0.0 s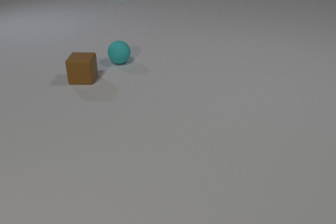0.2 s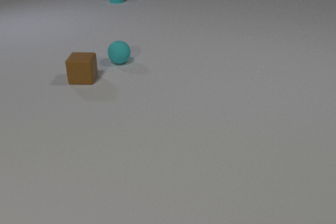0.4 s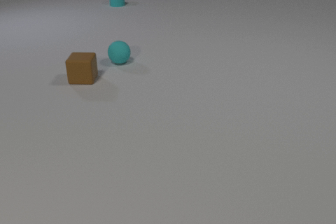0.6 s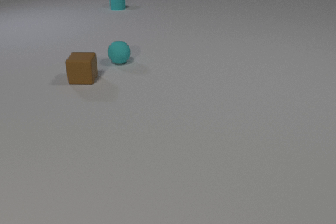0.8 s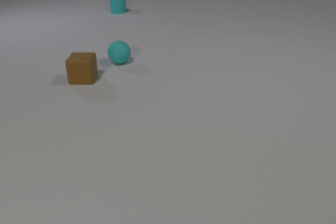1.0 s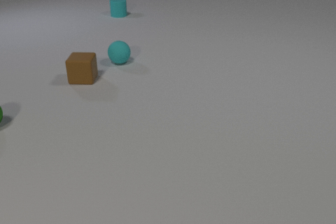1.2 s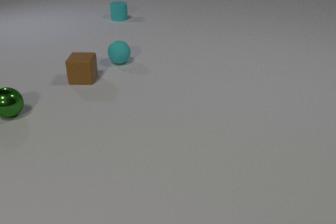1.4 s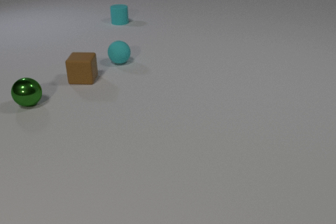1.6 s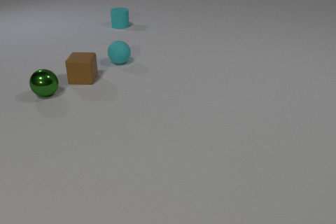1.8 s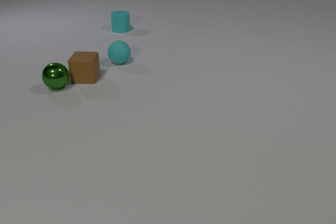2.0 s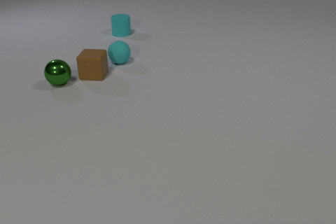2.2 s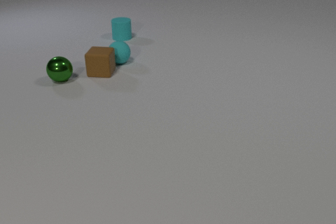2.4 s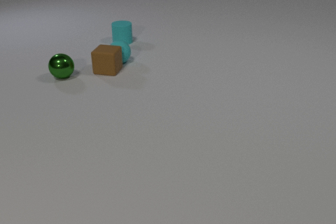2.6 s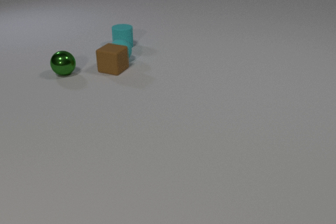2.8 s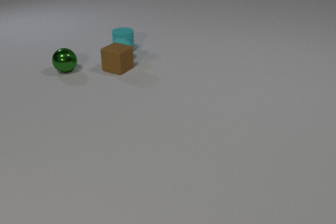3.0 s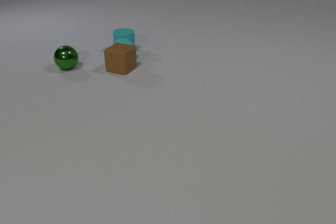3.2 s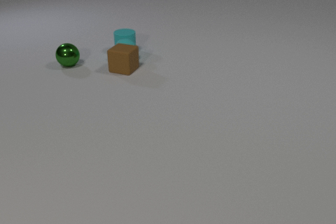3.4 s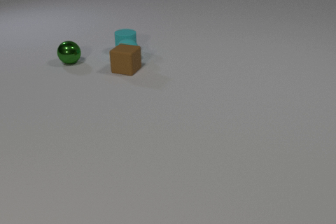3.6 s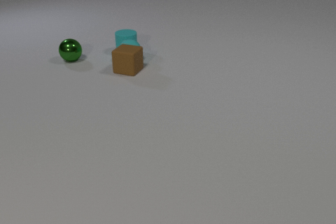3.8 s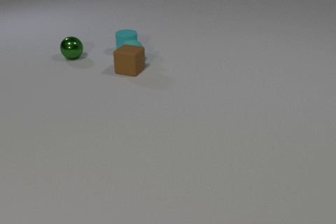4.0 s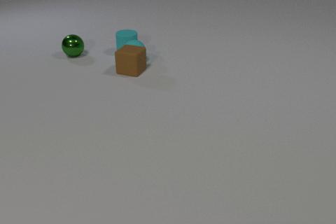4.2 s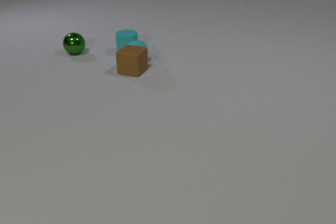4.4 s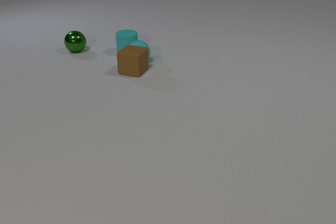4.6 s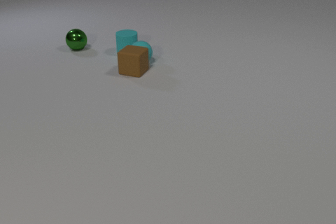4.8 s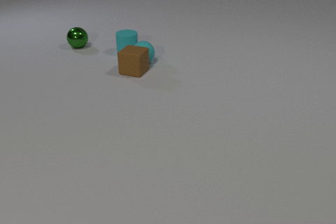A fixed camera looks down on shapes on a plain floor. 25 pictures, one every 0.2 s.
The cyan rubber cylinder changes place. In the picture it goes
toward the camera.
The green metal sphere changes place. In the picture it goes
away from the camera.
0.0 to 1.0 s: The cyan rubber cylinder slides toward the camera.
1.0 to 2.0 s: The green metal sphere rolls away from the camera and to the right. The brown rubber cube slides to the right and away from the camera. The cyan rubber cylinder slides toward the camera. The green metal sphere and the brown rubber cube collide.
2.0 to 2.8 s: The green metal sphere rolls away from the camera. The brown rubber cube slides to the right and away from the camera, spins so that its near face slides to the left, clockwise seen from above. The cyan rubber sphere rolls away from the camera. The cyan rubber cylinder slides toward the camera. The brown rubber cube and the cyan rubber sphere collide.
2.8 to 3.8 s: The green metal sphere rolls away from the camera. The brown rubber cube slides to the right and toward the camera. The cyan rubber sphere rolls to the right and toward the camera. The cyan rubber cylinder slides toward the camera. The cyan rubber sphere and the cyan rubber cylinder collide.
3.8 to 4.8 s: The green metal sphere rolls away from the camera. The cyan rubber sphere rolls to the right and toward the camera.
How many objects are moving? 4.
How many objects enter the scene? 1.
How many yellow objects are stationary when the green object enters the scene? 0.
